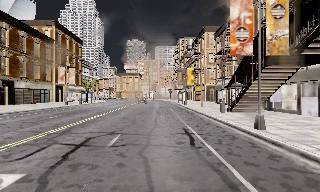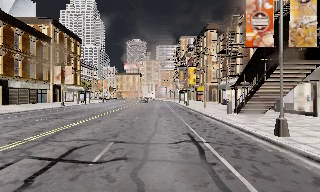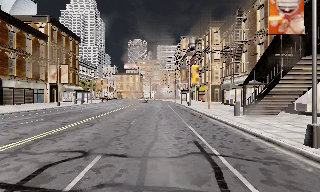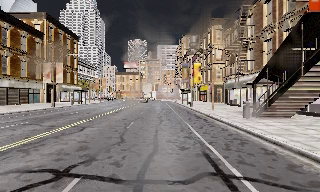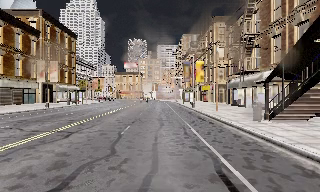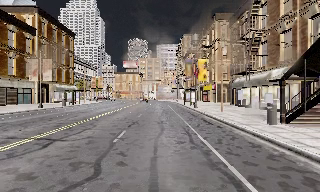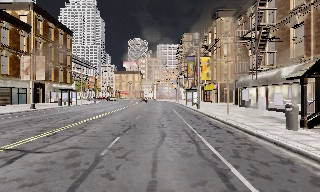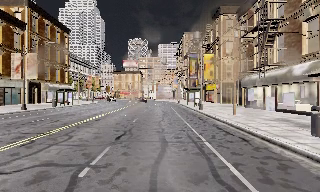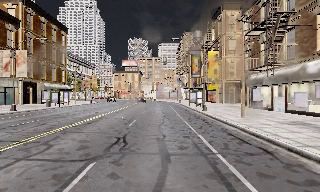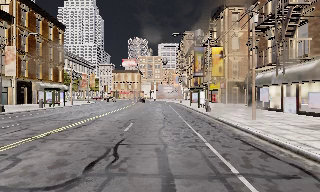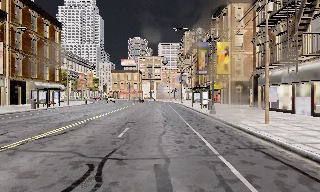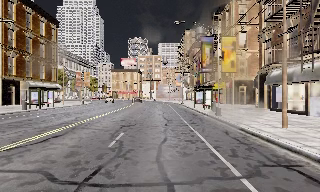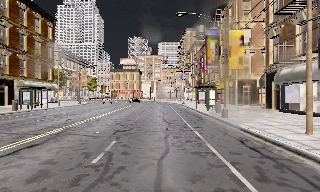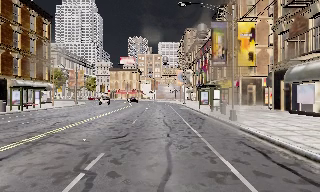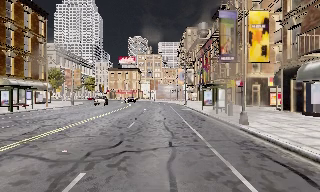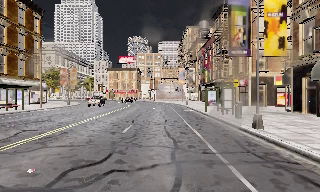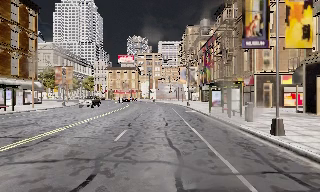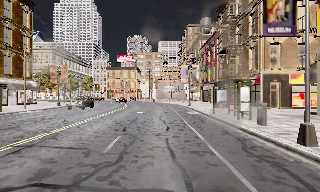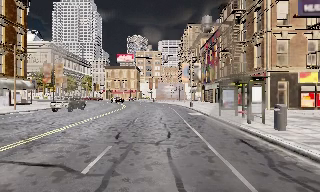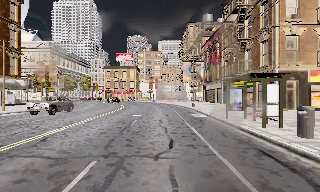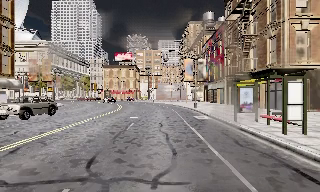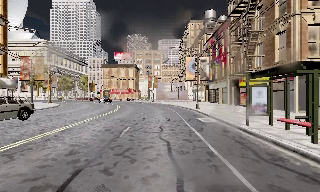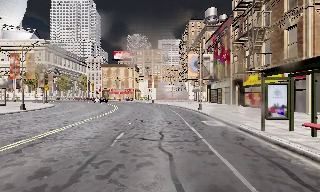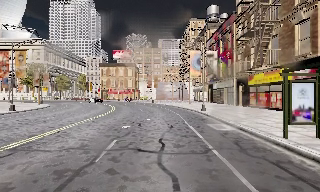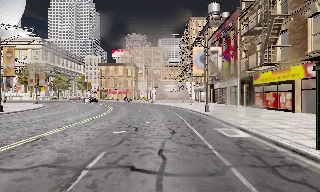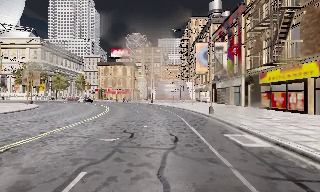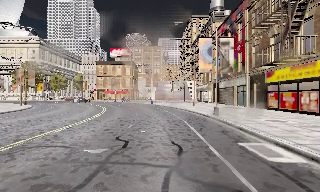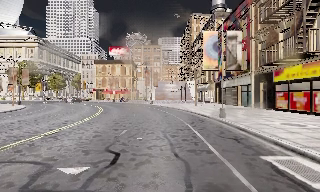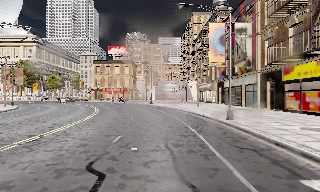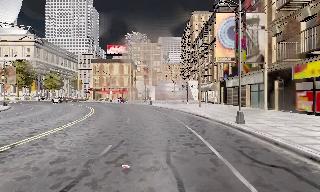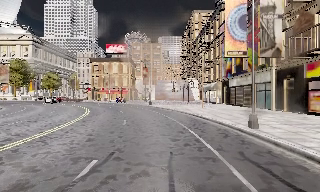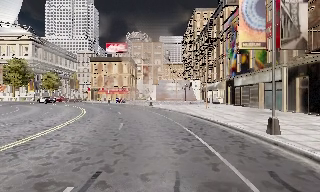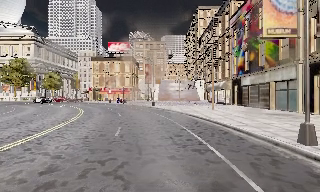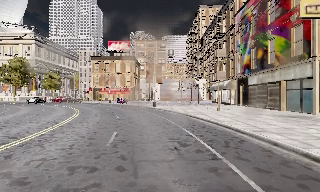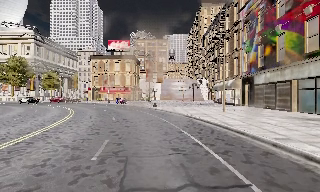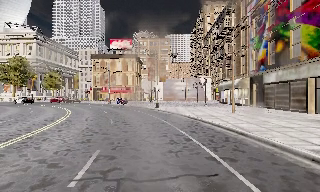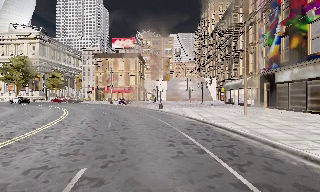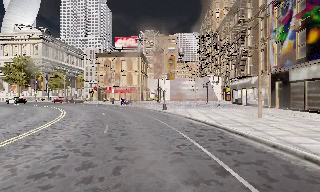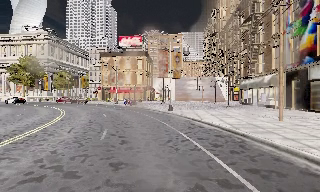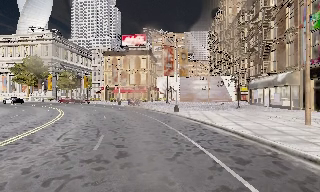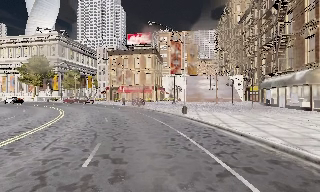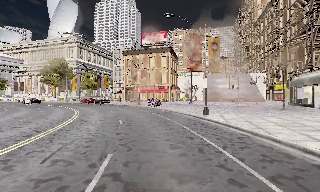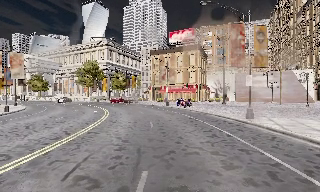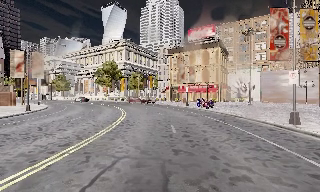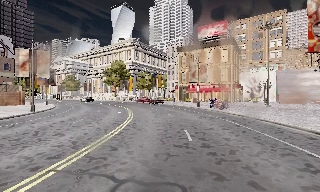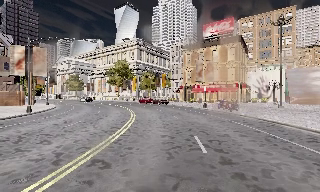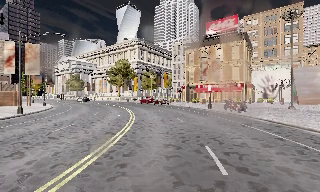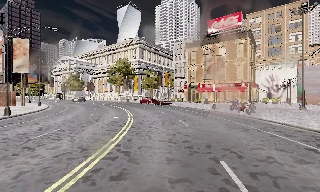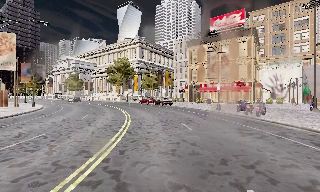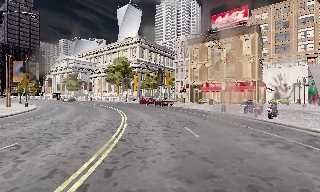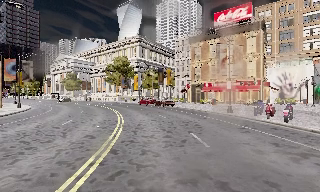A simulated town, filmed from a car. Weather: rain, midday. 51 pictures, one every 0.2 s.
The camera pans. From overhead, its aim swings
counterclockwise.
The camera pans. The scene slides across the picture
to the right.
0.0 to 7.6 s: The camera travels forward, about 50 m, so what stands in front looms larger.
7.6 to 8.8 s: The camera pans to its left, which is counterclockwise from overhead, by about 25 degrees. It travels forward, about 8 m, so what stands in front looms larger.
8.8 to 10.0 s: The camera travels forward, about 8 m, so what stands in front looms larger.
The film runs forward here.
